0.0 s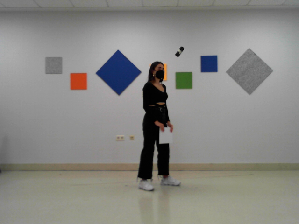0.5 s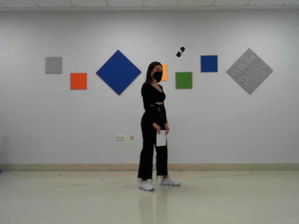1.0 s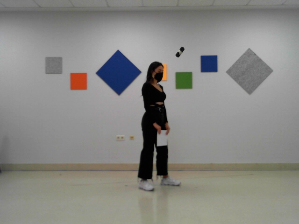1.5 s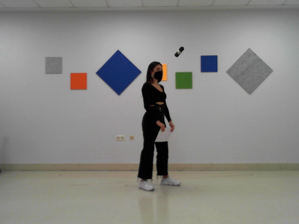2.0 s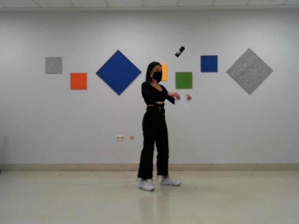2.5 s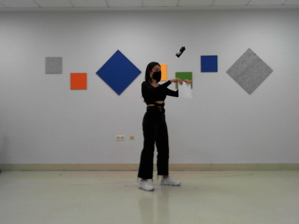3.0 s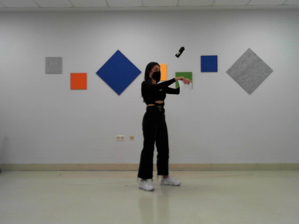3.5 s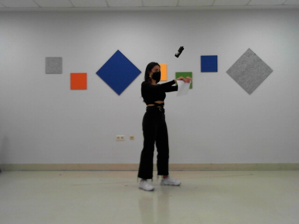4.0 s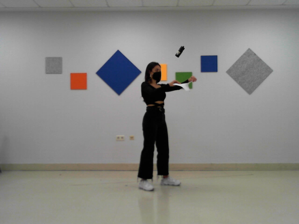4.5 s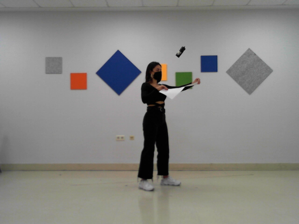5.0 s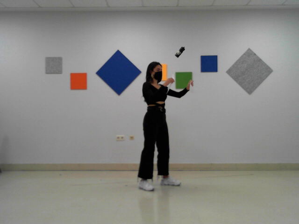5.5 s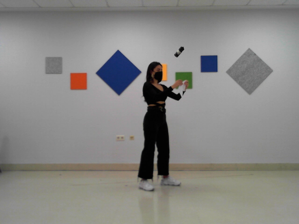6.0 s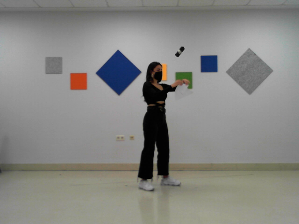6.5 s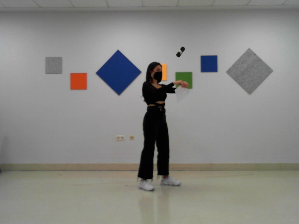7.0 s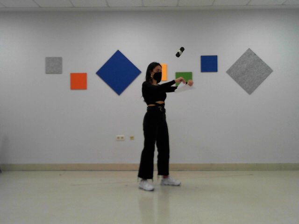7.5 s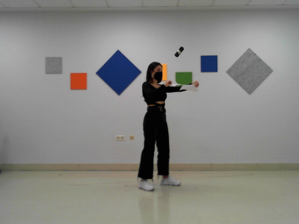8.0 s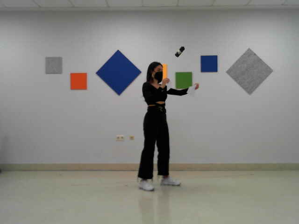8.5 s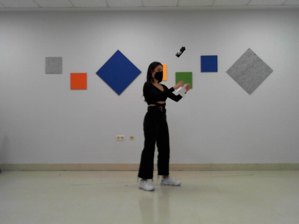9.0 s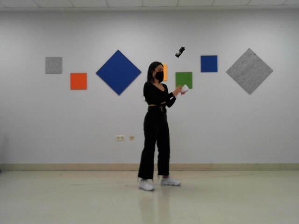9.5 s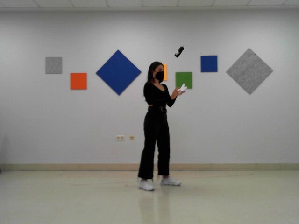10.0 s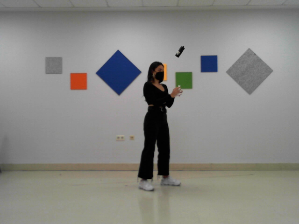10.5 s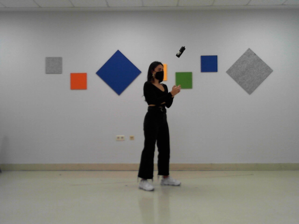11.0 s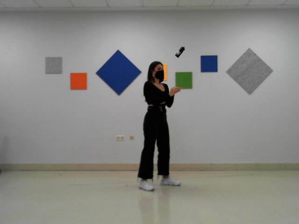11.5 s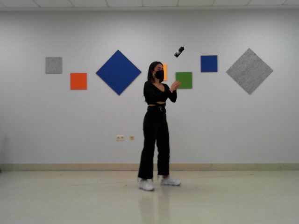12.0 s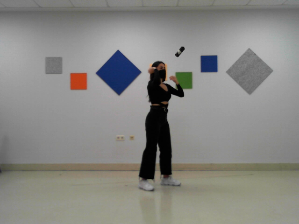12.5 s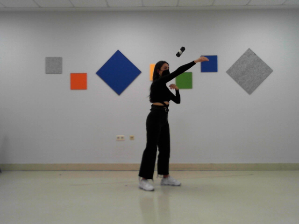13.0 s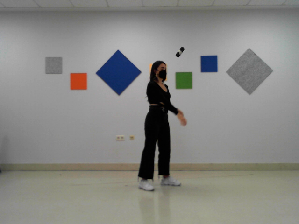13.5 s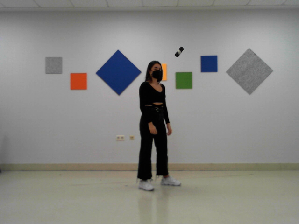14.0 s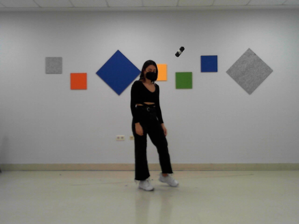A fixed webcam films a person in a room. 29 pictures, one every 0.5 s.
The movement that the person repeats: Tear a paper in 4 pieces, make a ball and throw it.
